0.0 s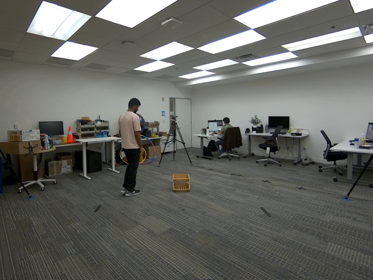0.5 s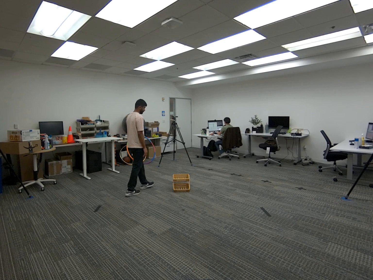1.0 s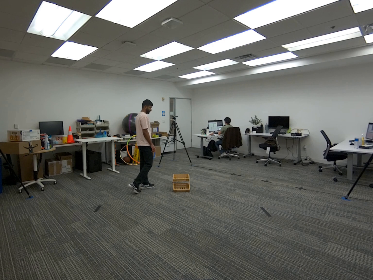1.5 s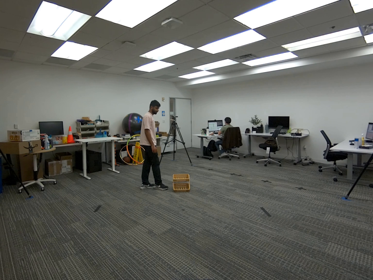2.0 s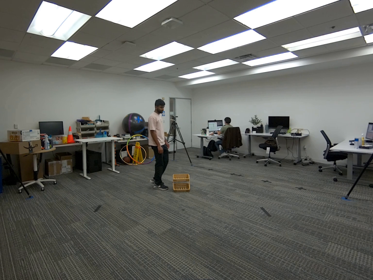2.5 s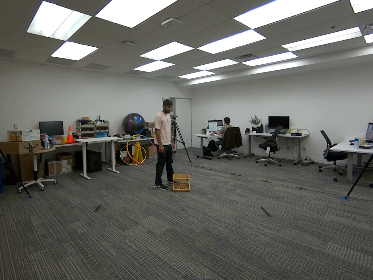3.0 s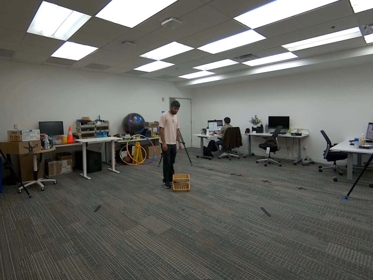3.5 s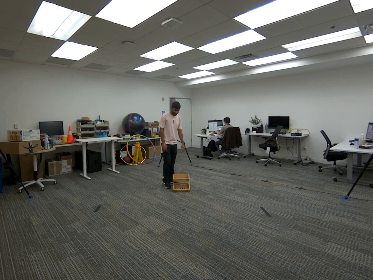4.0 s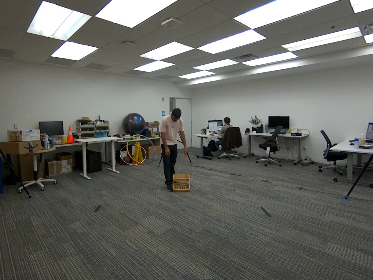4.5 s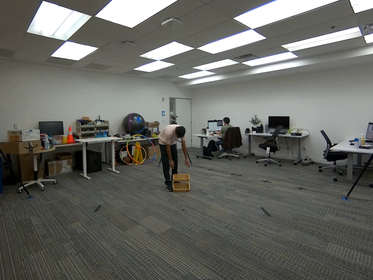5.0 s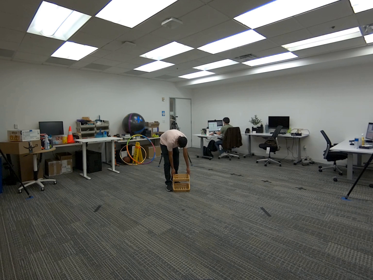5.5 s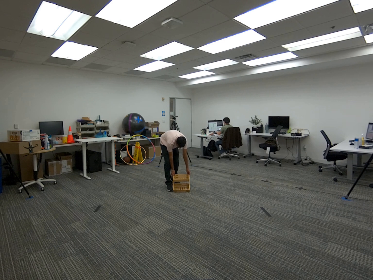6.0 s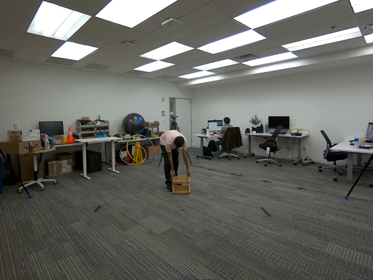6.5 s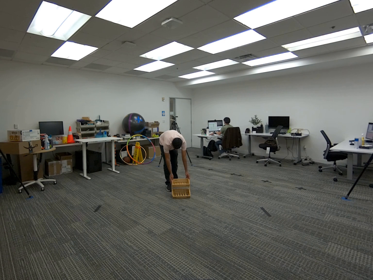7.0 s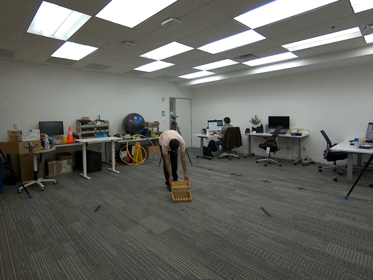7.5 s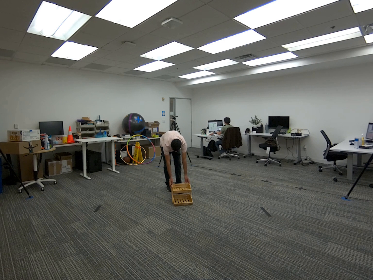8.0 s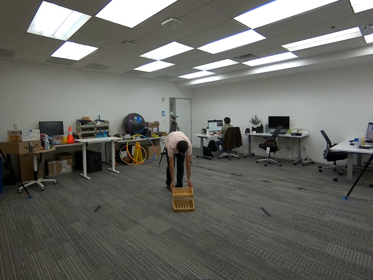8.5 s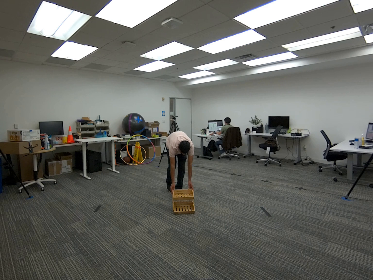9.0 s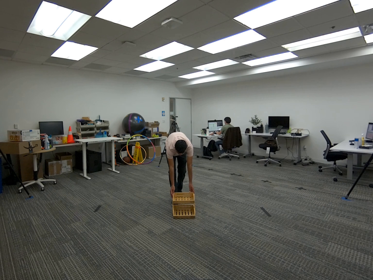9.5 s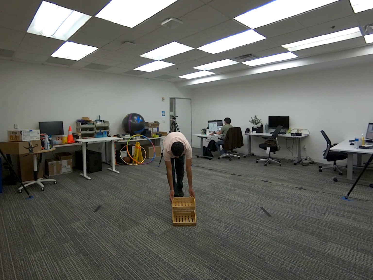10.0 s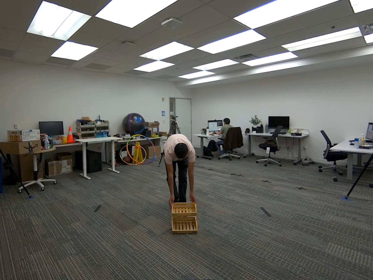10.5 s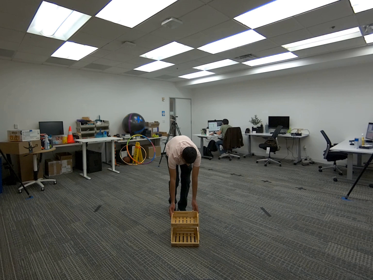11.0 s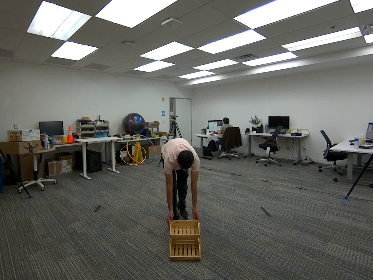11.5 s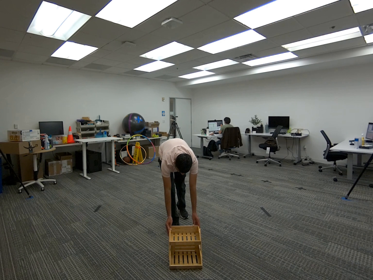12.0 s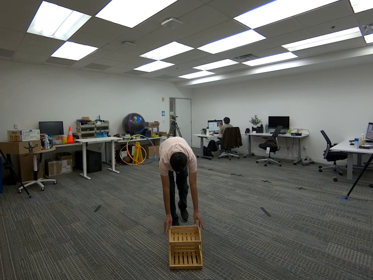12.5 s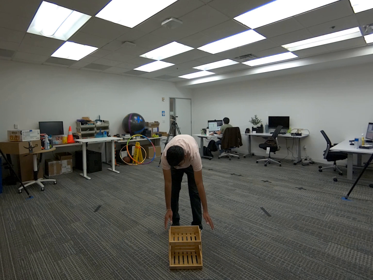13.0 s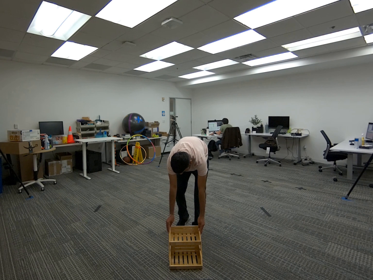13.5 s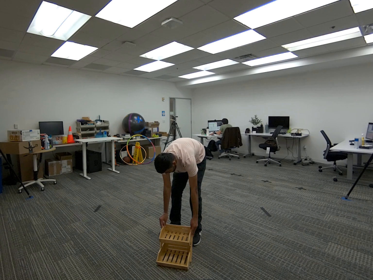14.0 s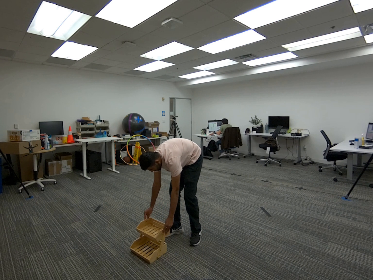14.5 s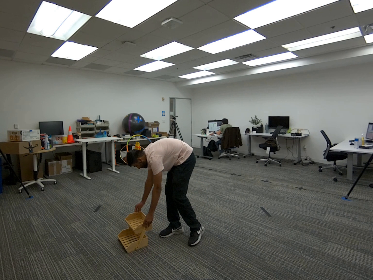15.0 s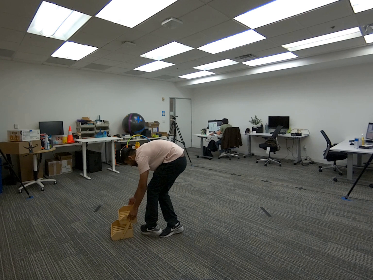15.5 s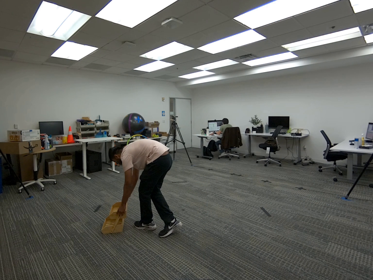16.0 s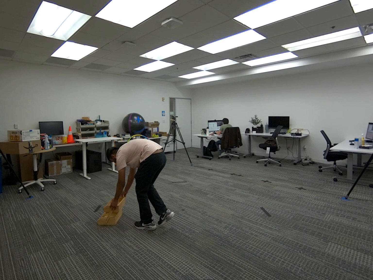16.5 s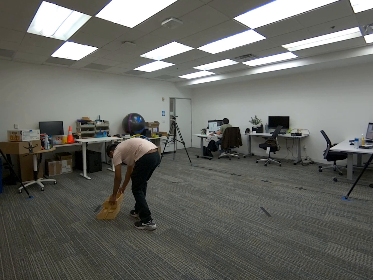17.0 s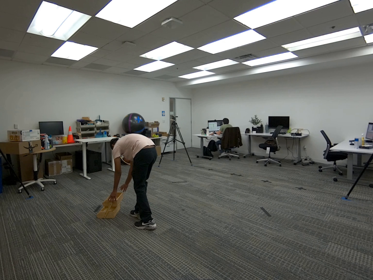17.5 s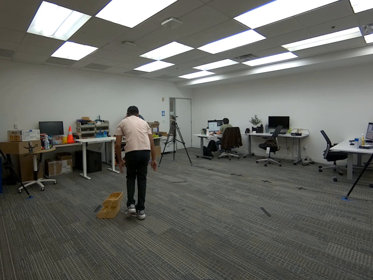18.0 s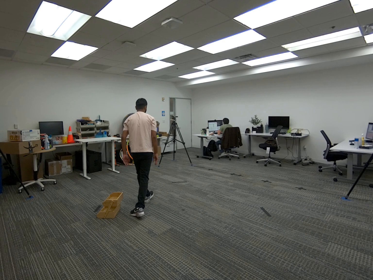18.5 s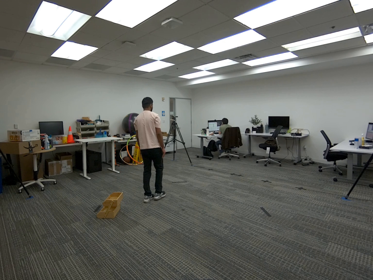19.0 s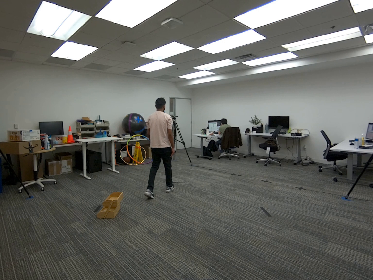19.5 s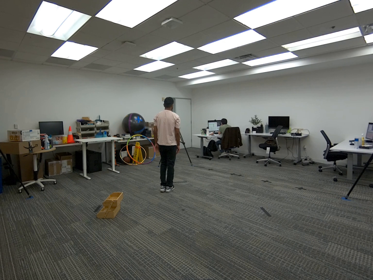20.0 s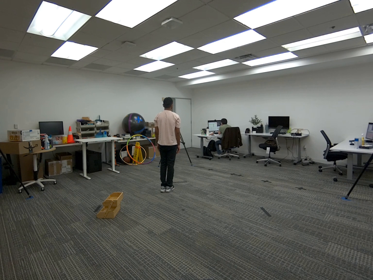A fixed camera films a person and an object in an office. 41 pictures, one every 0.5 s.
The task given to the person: Walk over to the wooden crate on the ground and slide the wooden crate across the ground.
